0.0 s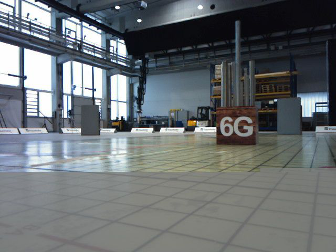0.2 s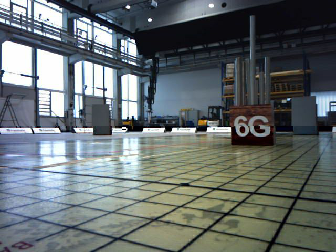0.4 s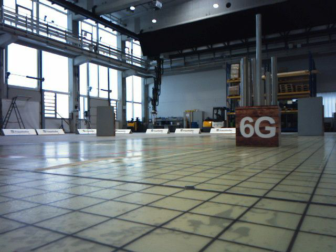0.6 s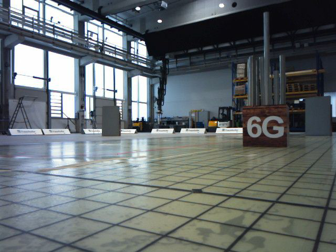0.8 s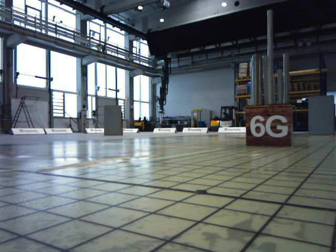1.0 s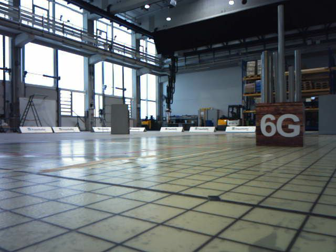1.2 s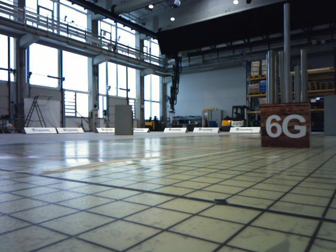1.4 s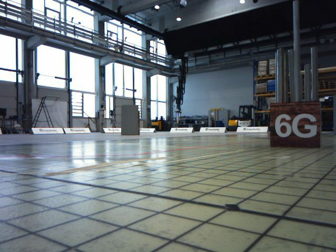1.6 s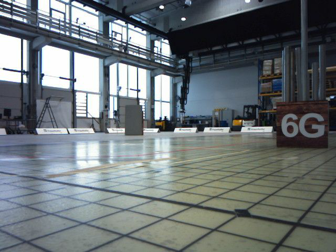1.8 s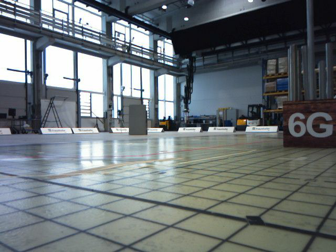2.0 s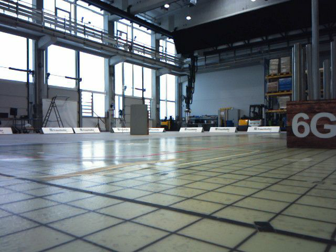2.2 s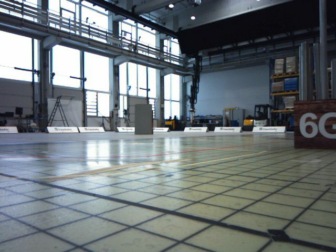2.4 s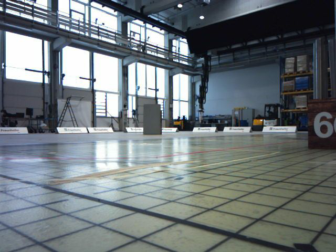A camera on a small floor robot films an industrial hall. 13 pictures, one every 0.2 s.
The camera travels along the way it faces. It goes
forward.
0.0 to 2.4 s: The camera swings to its left by about 10 degrees, and the scene slides to the right. It travels forward, about 0.5 m, so what stands in front looms larger.
The film runs forward here.
